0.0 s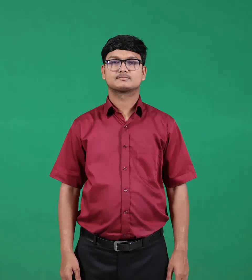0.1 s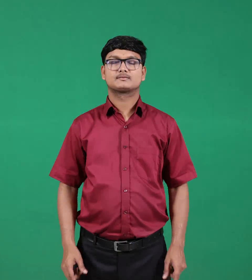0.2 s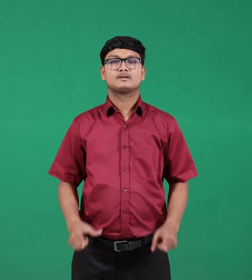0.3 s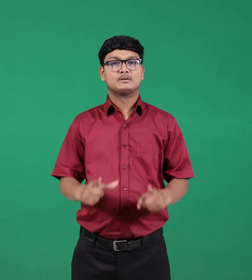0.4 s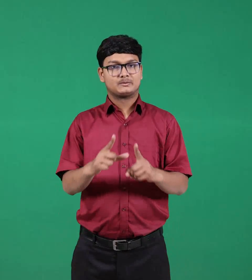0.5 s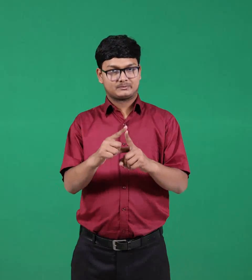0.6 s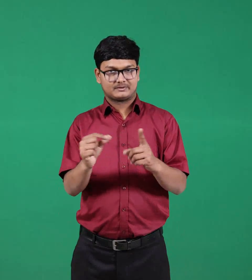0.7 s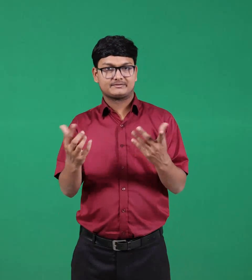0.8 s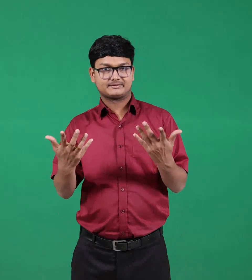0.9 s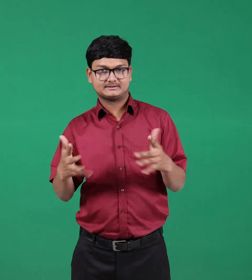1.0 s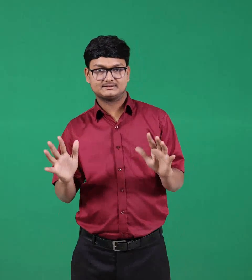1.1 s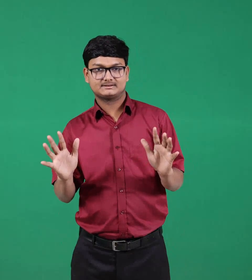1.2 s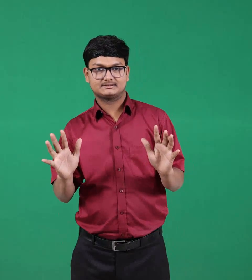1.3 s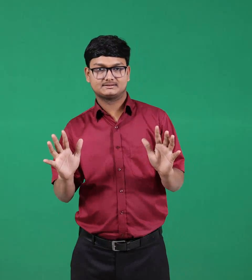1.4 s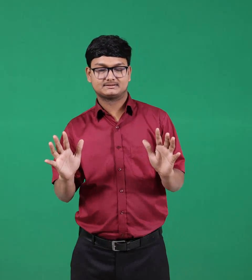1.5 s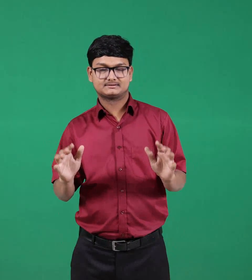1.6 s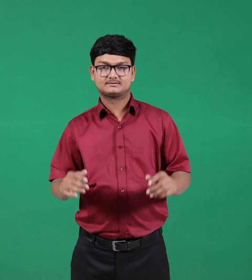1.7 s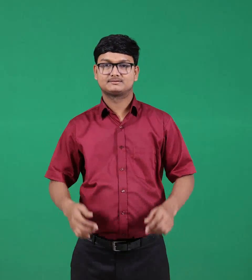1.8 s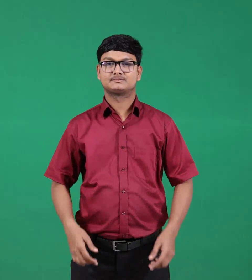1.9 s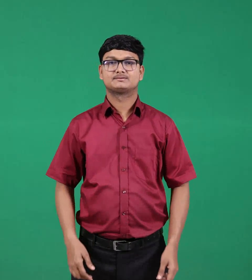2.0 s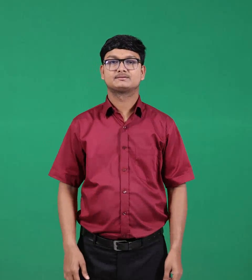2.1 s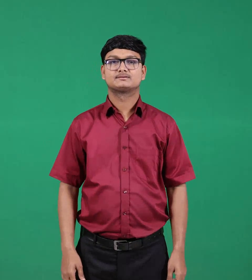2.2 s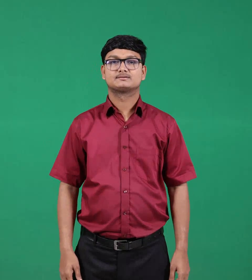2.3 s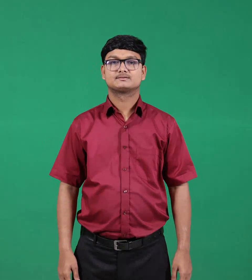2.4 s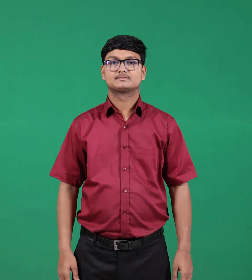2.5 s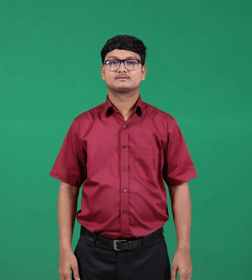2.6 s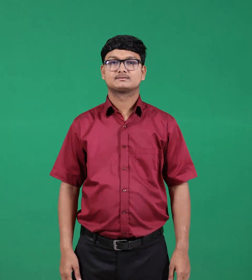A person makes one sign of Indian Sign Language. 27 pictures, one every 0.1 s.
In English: done
